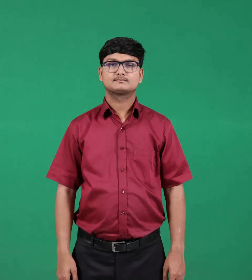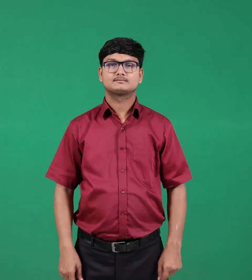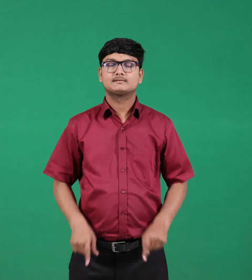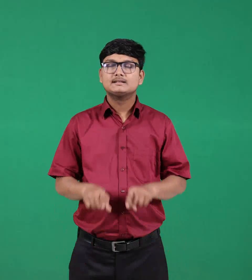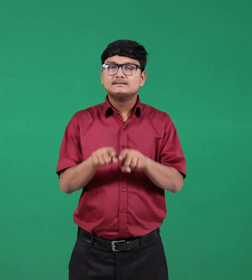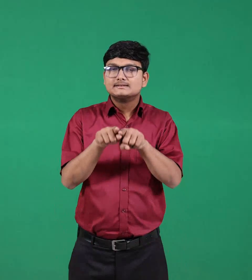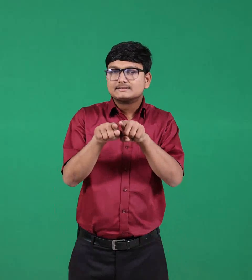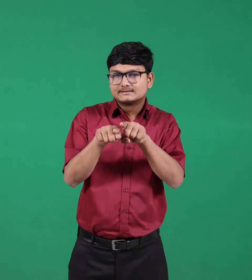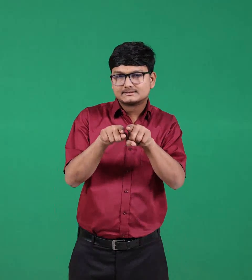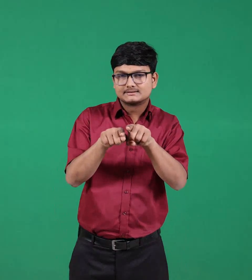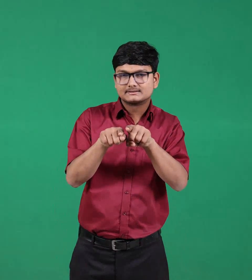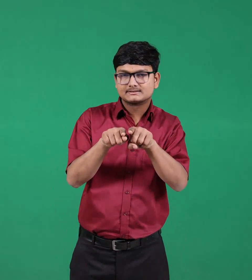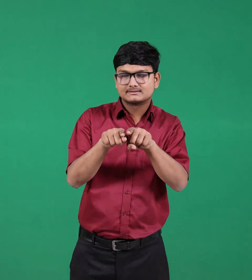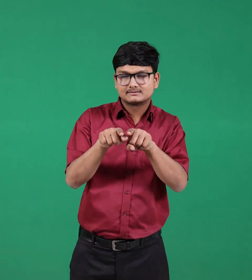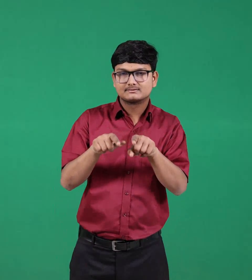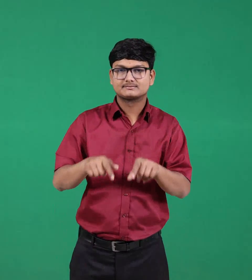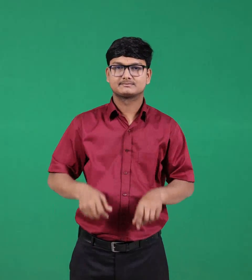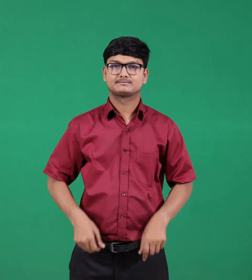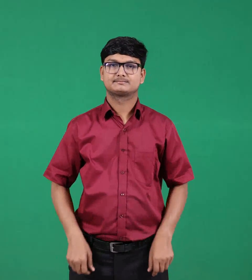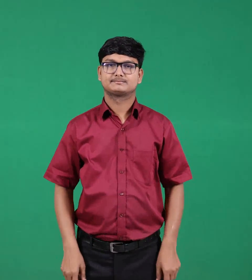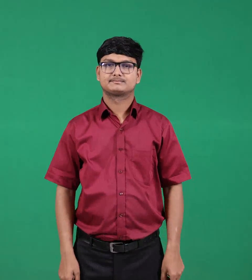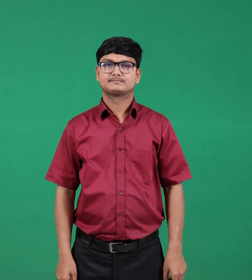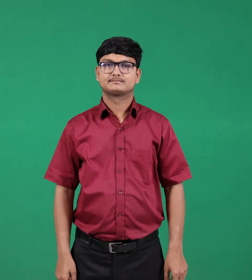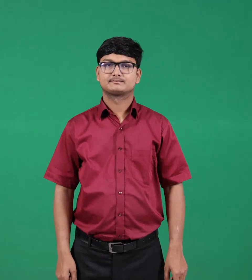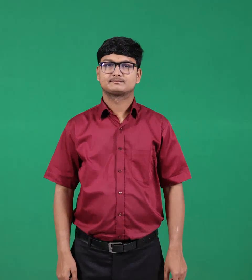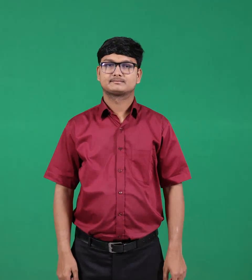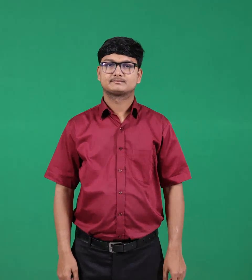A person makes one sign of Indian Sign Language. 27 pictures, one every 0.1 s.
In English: example
